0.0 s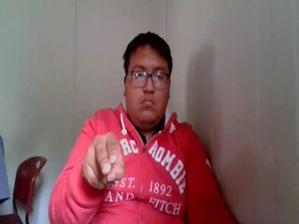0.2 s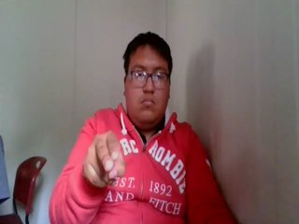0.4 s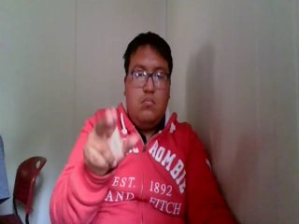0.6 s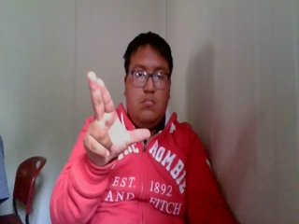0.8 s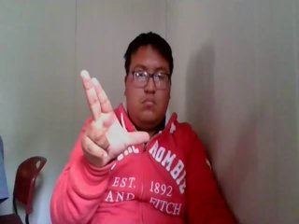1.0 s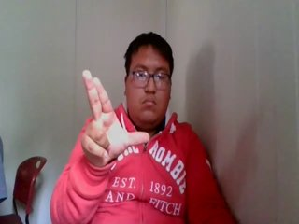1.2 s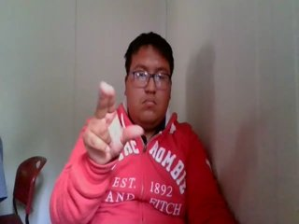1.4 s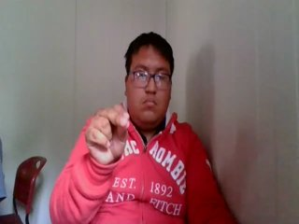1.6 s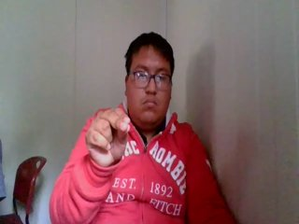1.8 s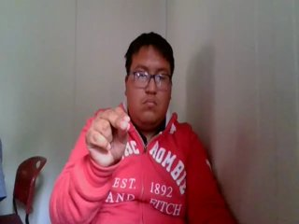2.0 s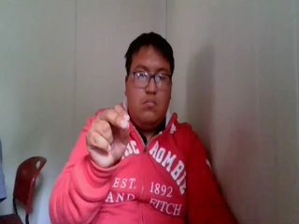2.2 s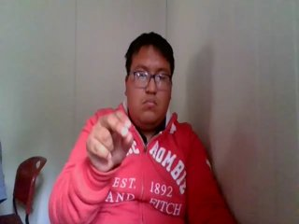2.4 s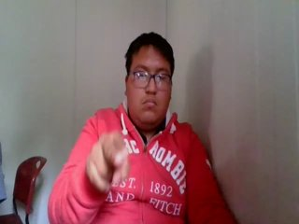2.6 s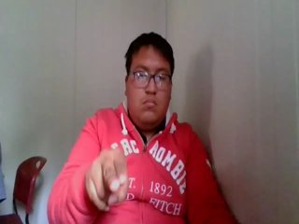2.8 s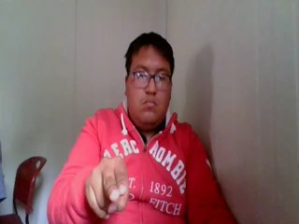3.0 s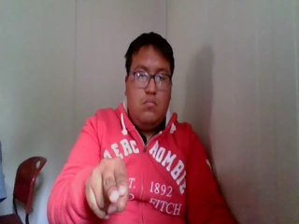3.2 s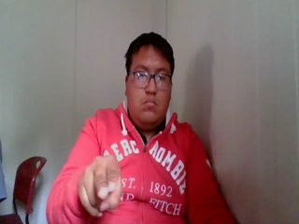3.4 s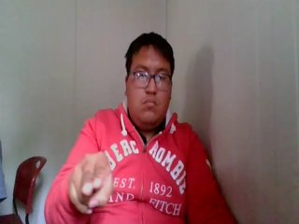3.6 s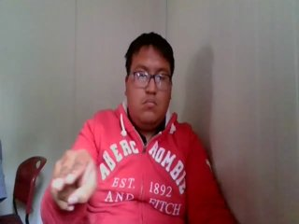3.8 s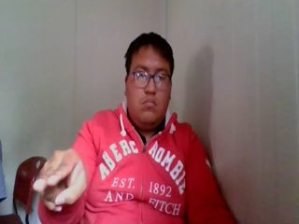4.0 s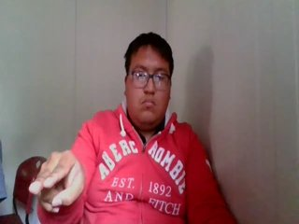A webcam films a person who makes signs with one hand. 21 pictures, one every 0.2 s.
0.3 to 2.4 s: Zoom out.
2.5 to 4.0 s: Pointing with two fingers.
